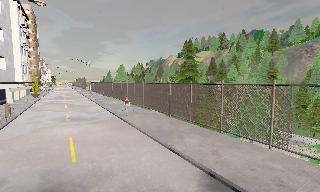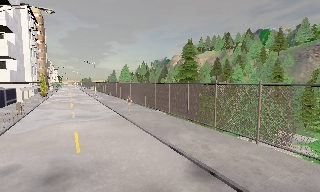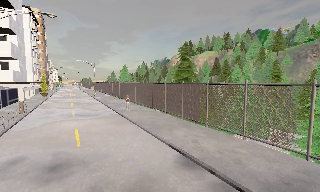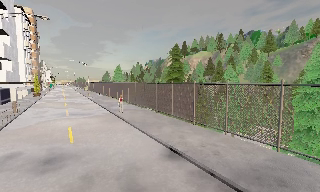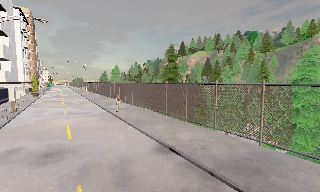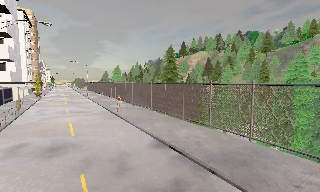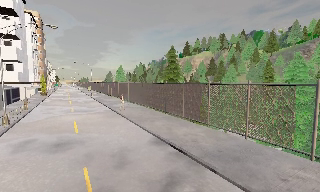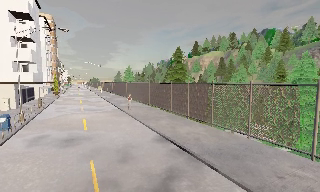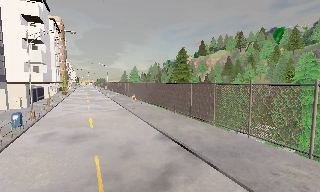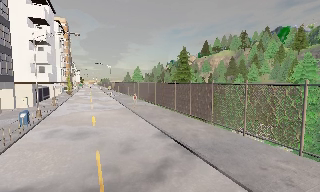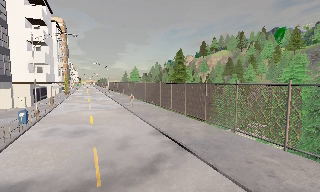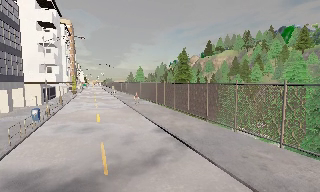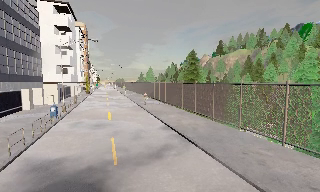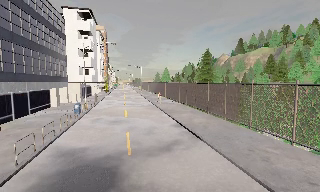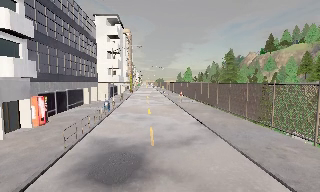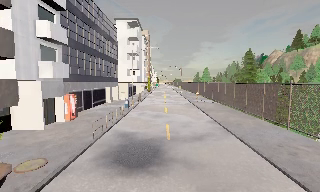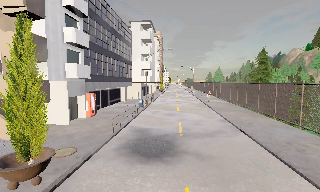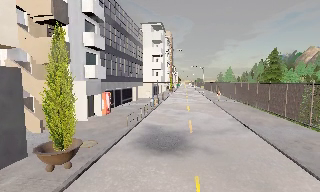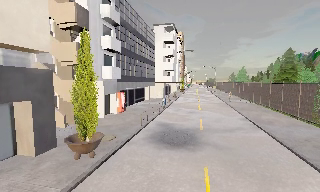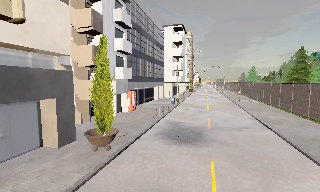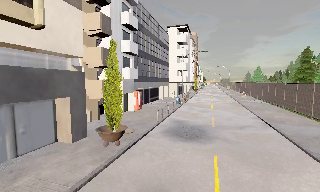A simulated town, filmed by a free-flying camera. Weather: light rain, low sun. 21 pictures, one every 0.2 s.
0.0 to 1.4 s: The camera travels backward and to its right, about 4.5 m, so what stands in front gets smaller. It loses speed.
1.4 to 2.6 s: The camera pans to its left, which is counterclockwise from overhead, by about 15 degrees. It travels backward and to its right, about 3.5 m, so what stands in front gets smaller.
2.6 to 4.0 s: The scene slides to the right, as the camera pans about 30 degrees to its left. It travels backward, about 5 m. It loses speed.
The film runs backward here.
